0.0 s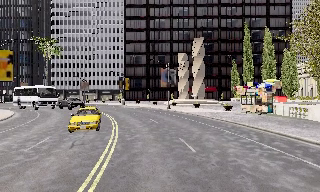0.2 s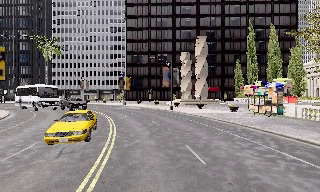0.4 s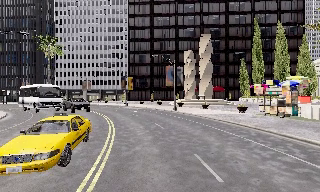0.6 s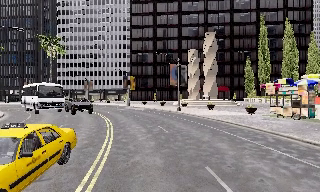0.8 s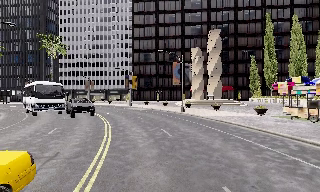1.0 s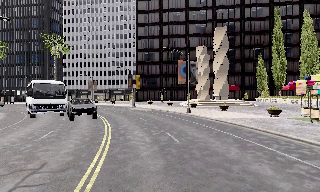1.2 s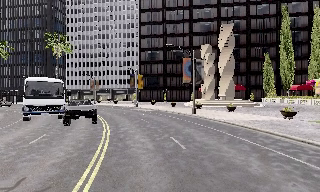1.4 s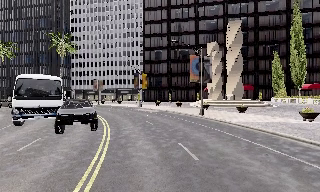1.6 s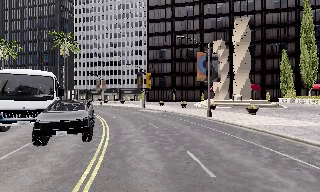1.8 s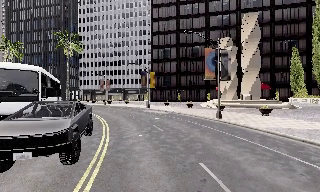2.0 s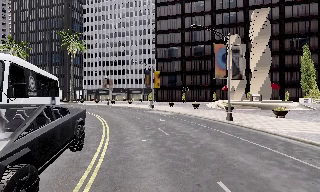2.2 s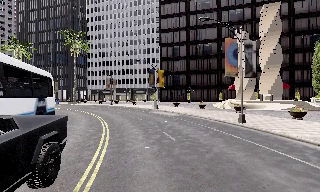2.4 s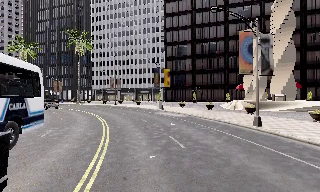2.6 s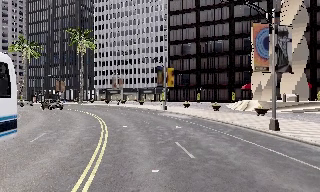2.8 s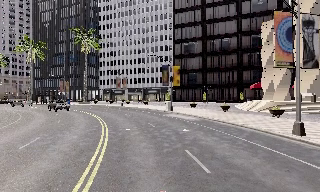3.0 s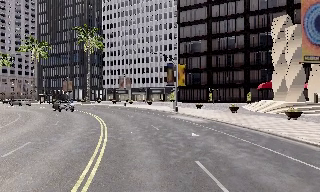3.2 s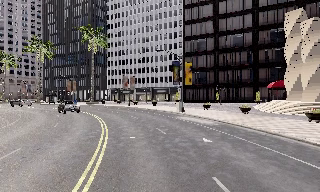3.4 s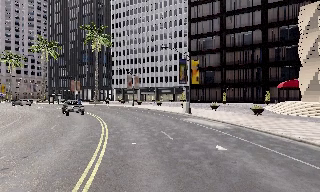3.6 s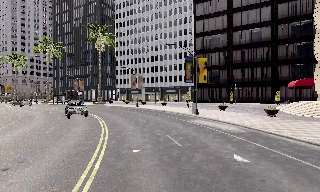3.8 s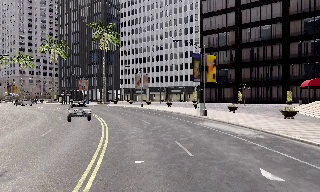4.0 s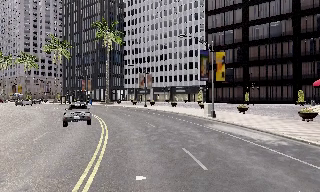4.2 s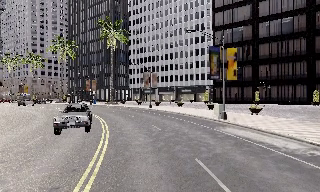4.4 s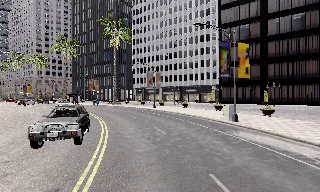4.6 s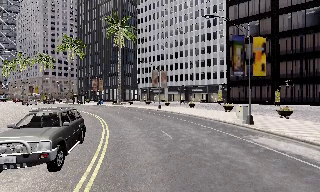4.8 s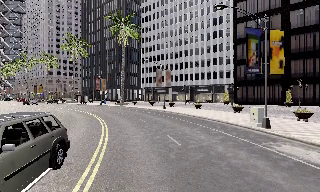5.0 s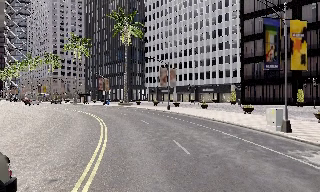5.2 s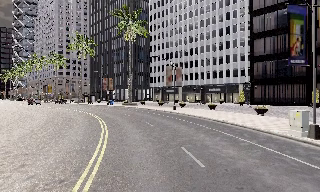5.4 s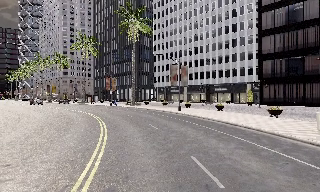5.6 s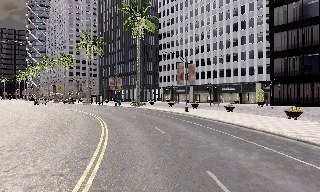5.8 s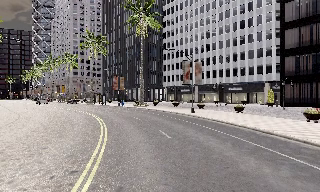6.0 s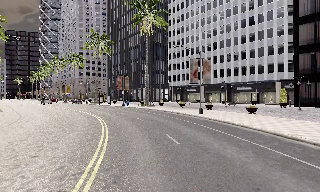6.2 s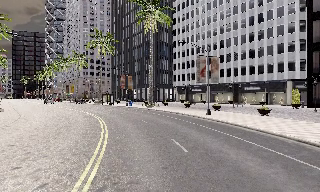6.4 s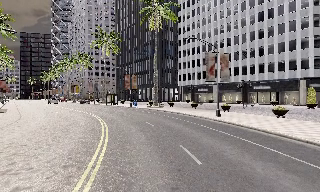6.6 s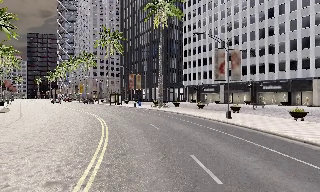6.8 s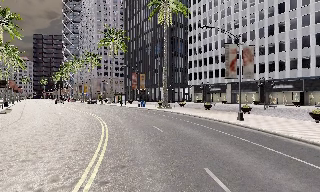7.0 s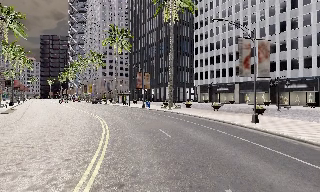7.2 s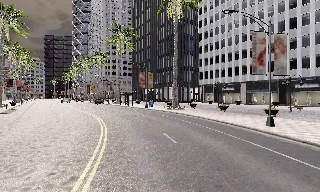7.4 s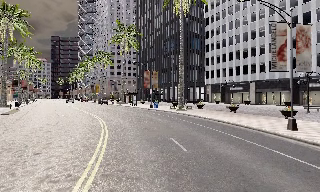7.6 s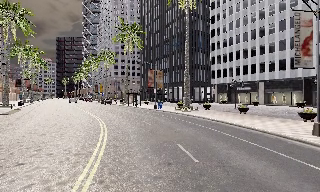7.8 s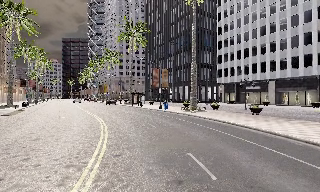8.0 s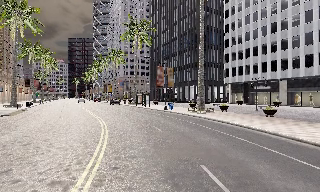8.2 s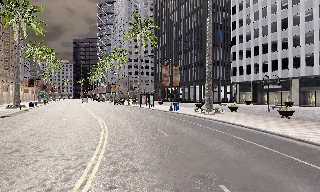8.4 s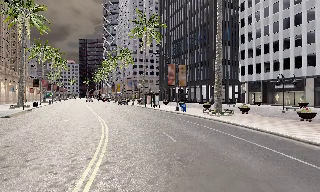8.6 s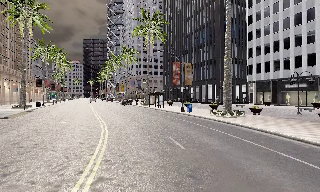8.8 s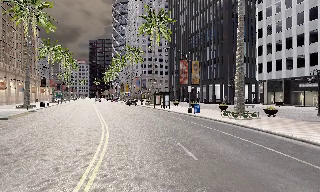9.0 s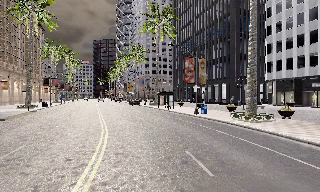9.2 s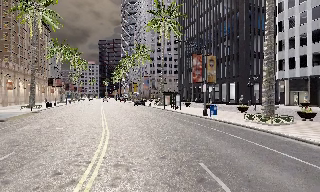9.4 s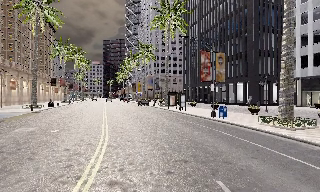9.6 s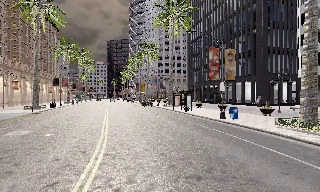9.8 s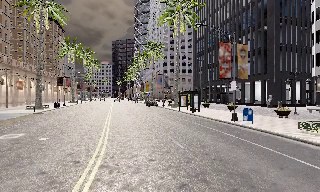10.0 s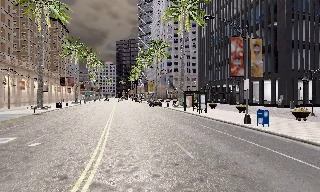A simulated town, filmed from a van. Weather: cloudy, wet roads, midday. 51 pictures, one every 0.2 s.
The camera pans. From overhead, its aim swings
counterclockwise.
The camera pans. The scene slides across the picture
to the right.
0.0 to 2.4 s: The scene slides to the right, as the camera pans about 15 degrees to its left. It travels forward, about 14 m, so what stands in front looms larger.
2.4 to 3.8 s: The camera swings to its left by about 10 degrees, and the scene slides to the right. It travels forward, about 8 m, so what stands in front looms larger.
3.8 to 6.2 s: The camera pans to its left, which is counterclockwise from overhead, by about 20 degrees. It travels forward, about 14 m, so what stands in front looms larger.
6.2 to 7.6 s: The camera swings to its left by about 10 degrees, and the scene slides to the right. It travels forward, about 8 m, so what stands in front looms larger.
7.6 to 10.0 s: The scene slides to the right, as the camera pans about 20 degrees to its left. It travels forward, about 14 m, so what stands in front looms larger.
The film runs forward here.
